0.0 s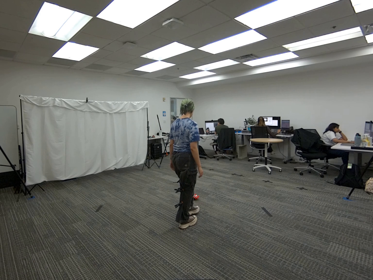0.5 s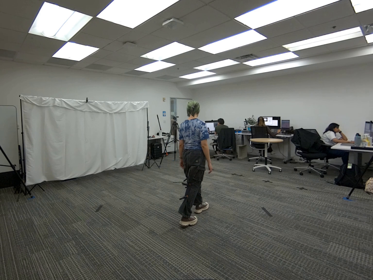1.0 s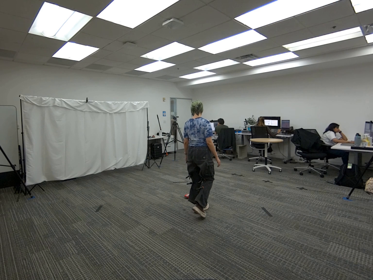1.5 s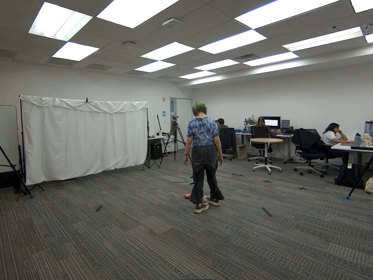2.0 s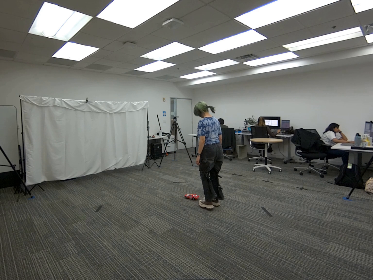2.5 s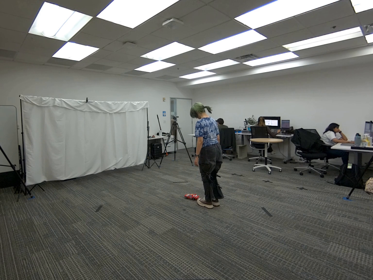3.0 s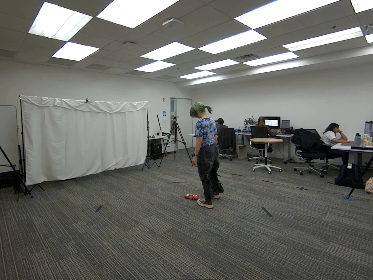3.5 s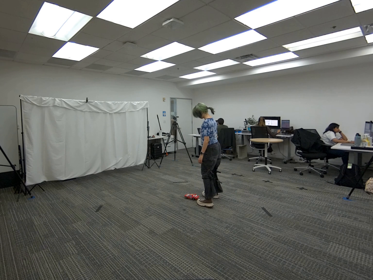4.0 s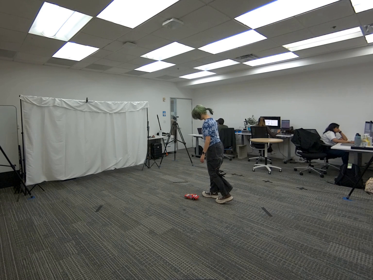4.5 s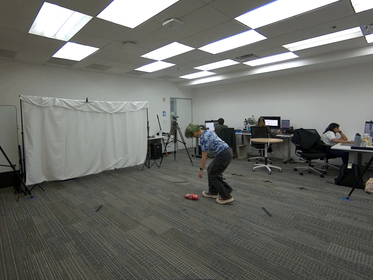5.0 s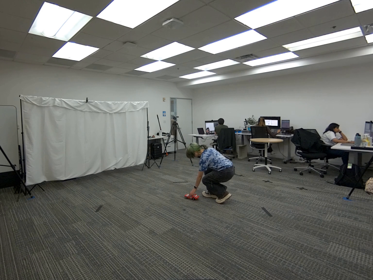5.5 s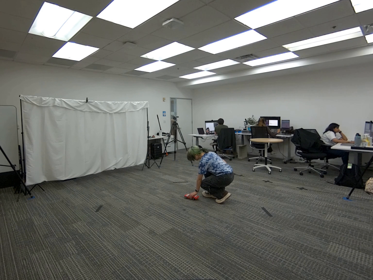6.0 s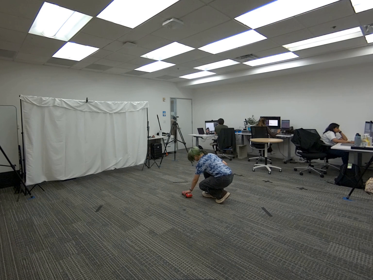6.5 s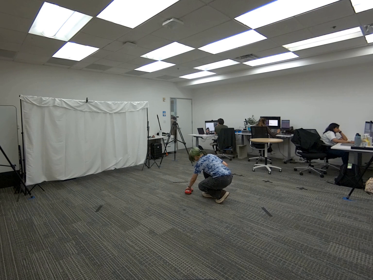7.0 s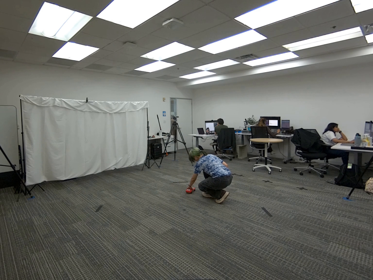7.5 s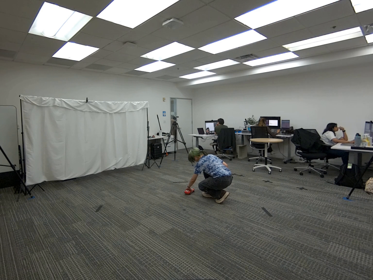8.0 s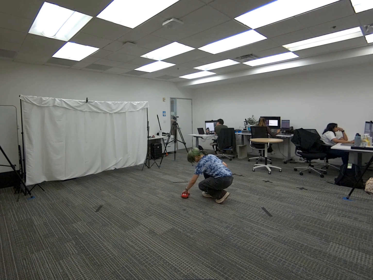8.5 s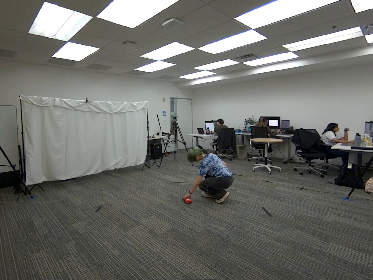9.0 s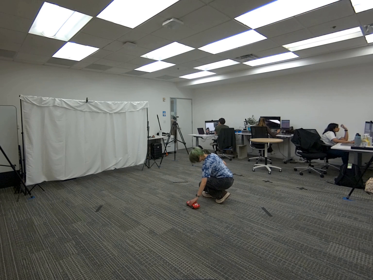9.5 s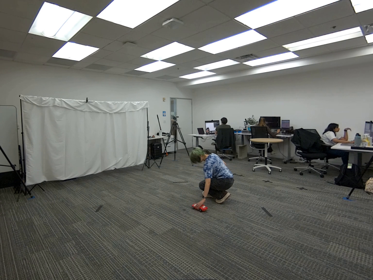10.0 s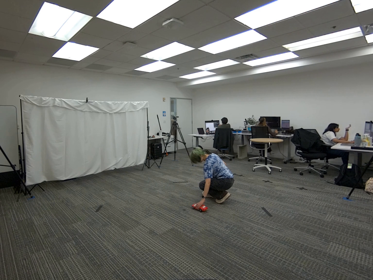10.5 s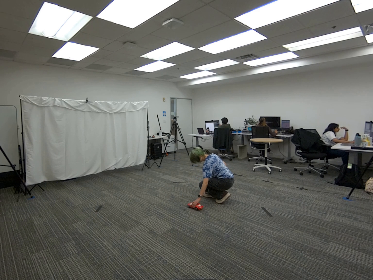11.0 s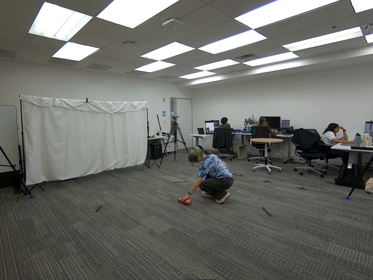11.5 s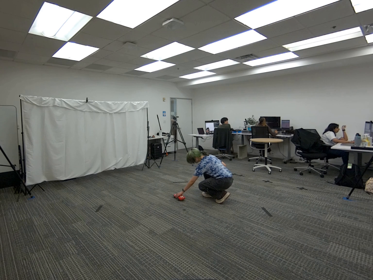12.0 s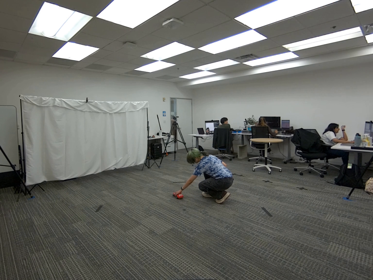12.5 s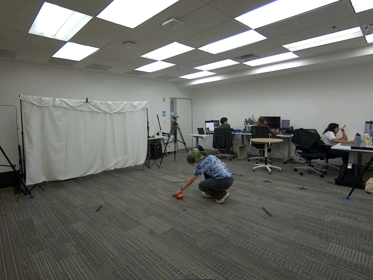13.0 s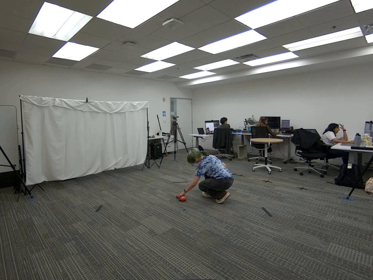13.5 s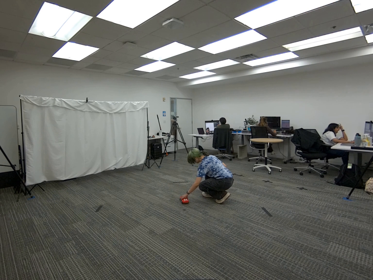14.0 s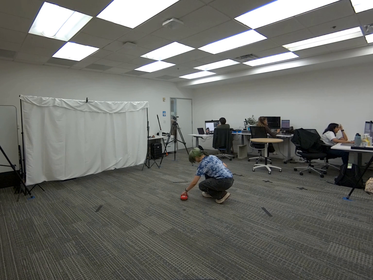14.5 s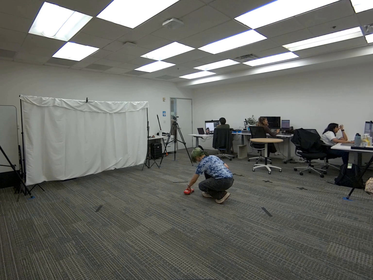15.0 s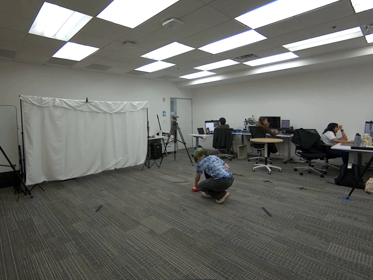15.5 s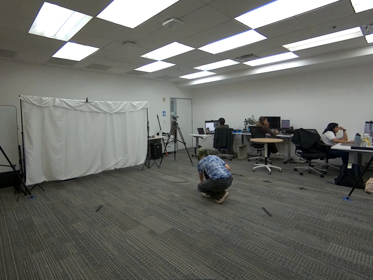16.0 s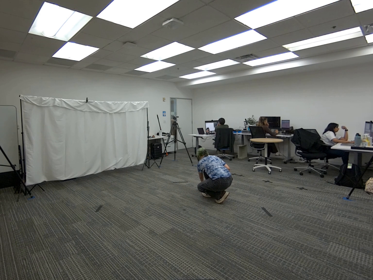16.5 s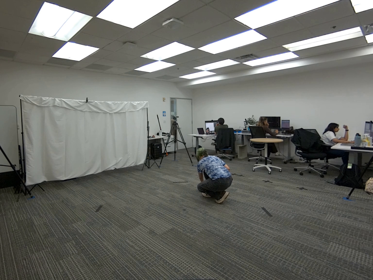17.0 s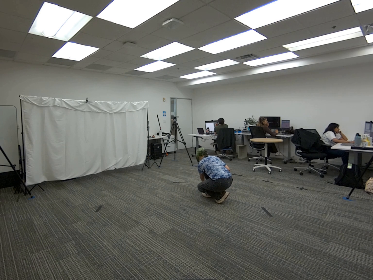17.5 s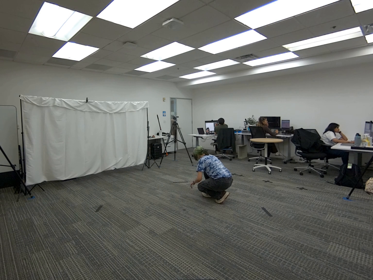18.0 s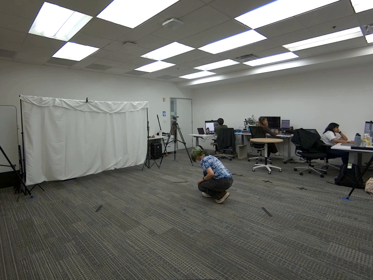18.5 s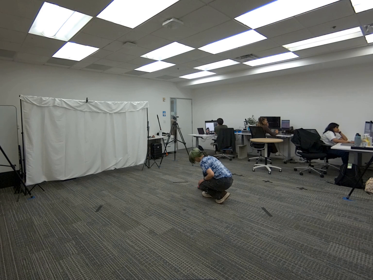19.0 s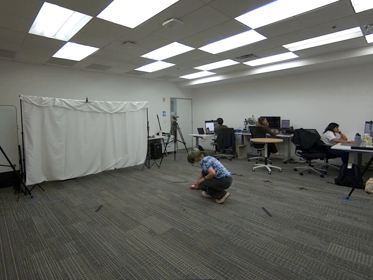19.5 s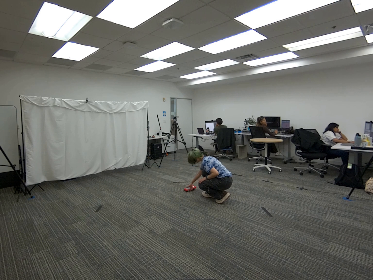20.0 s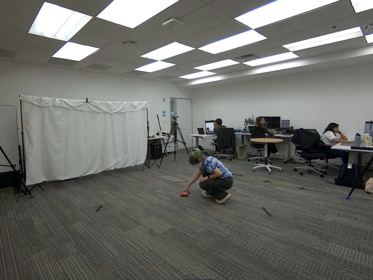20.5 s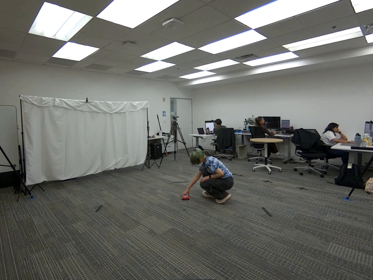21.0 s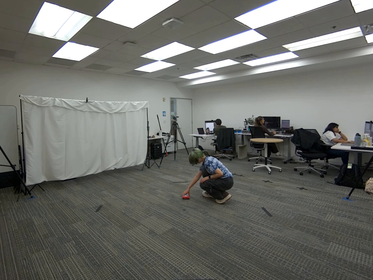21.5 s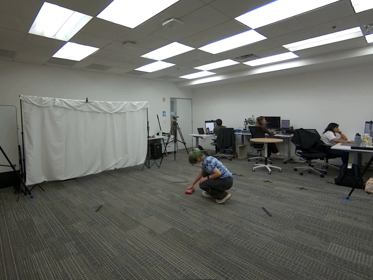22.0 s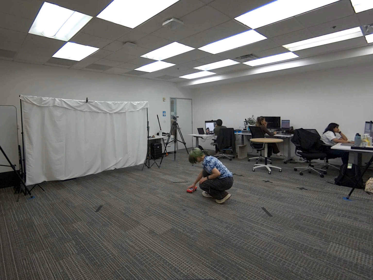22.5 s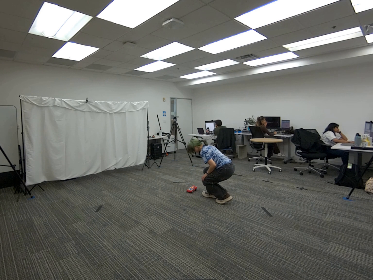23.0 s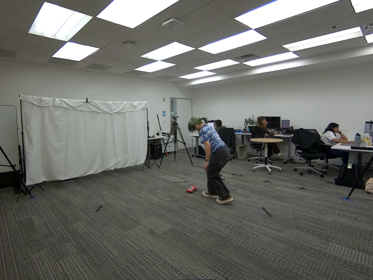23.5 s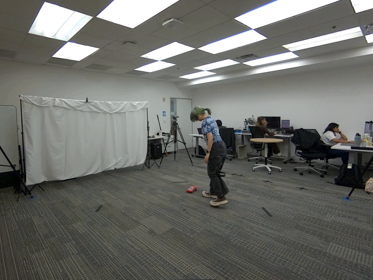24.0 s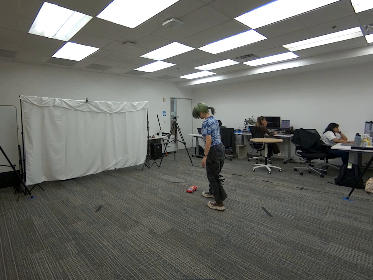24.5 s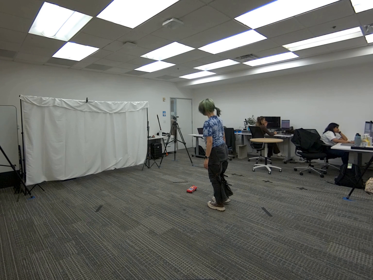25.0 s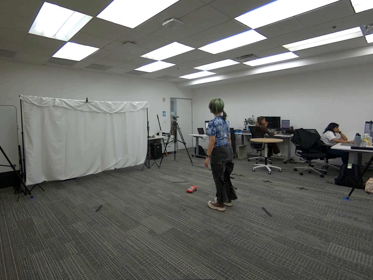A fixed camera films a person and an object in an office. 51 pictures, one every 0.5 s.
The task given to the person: Walk to the toy car on the ground, bend down to your knees and use your hand to roll the car around the ground. Stand up when finished.
